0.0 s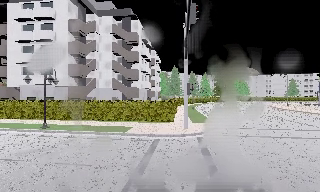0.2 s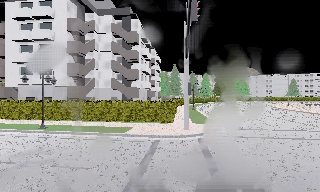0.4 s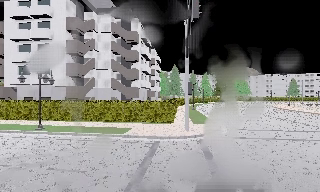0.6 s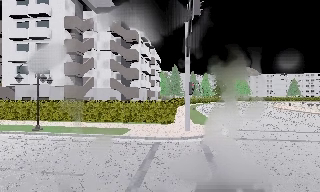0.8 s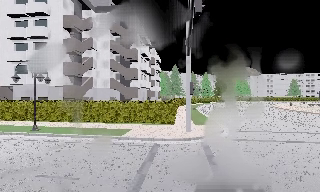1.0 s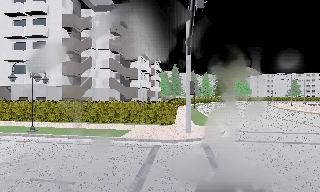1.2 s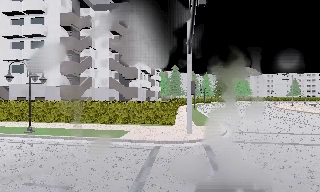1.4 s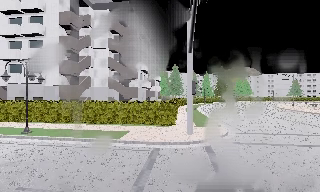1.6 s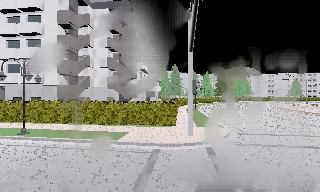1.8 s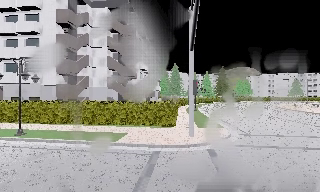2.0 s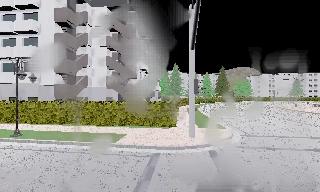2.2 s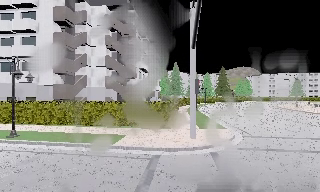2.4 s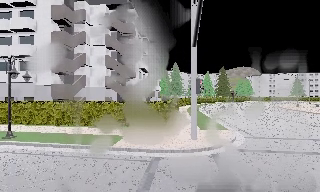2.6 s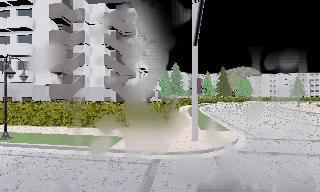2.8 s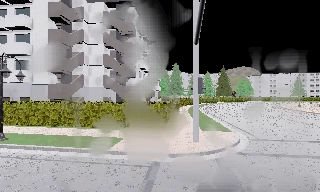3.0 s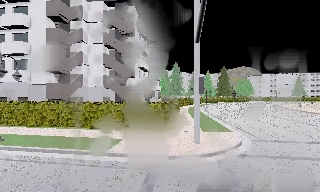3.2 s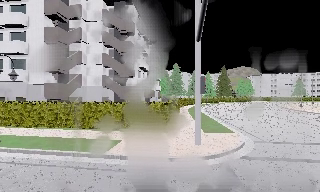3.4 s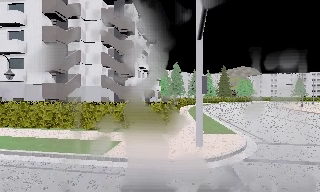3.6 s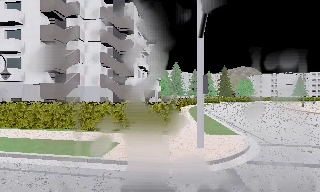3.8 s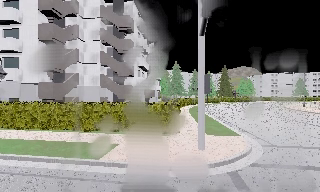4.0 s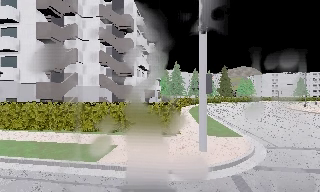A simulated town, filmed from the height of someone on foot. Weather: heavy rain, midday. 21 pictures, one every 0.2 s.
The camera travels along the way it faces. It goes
forward.
0.0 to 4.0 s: The camera travels forward, about 4.5 m, so what stands in front looms larger.
The film runs forward here.
